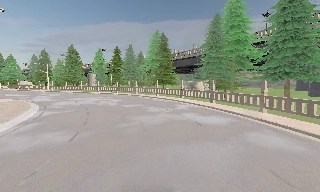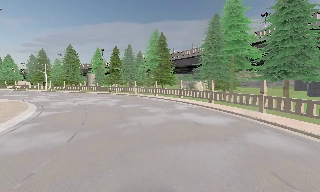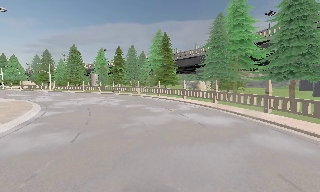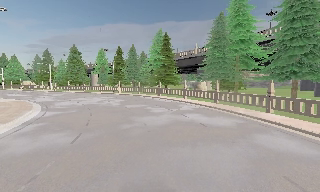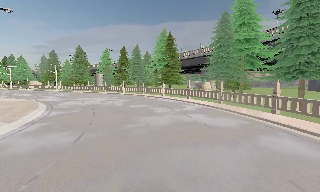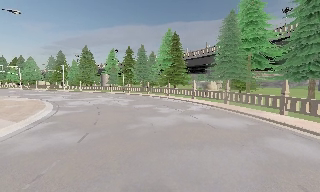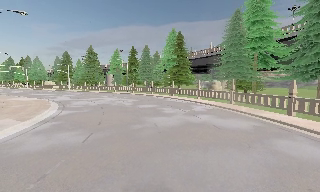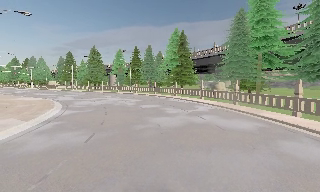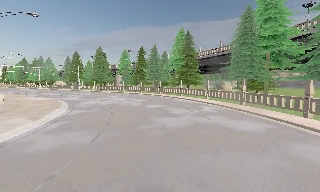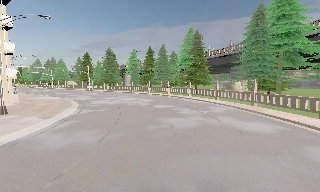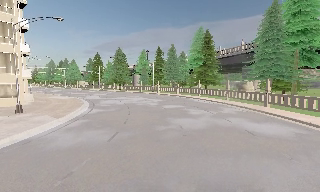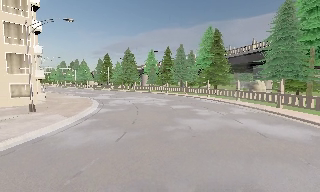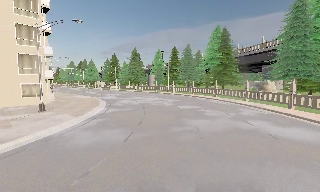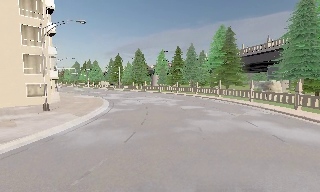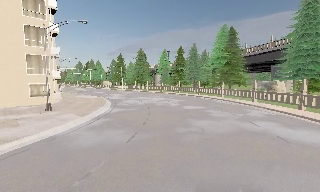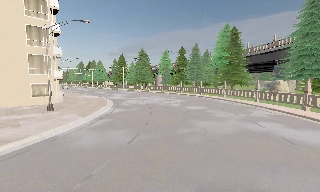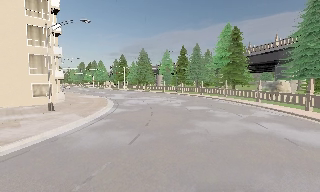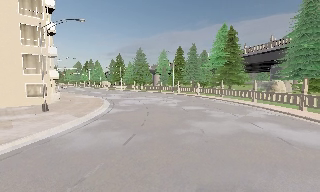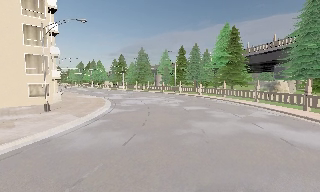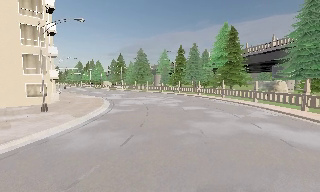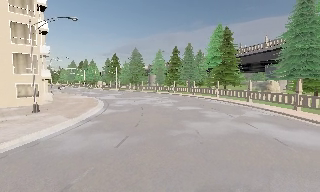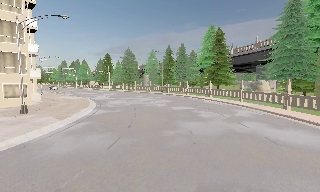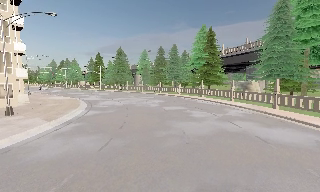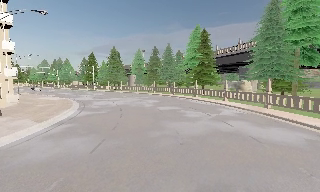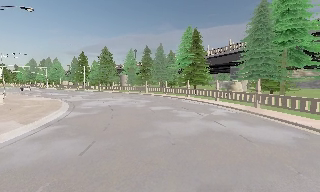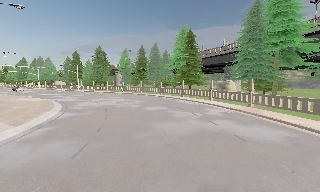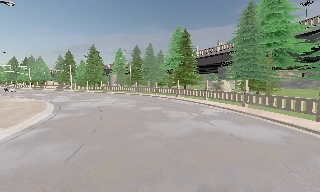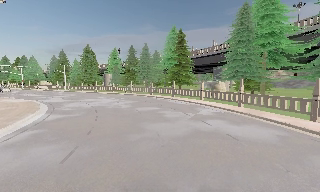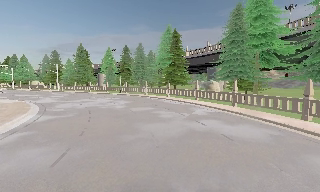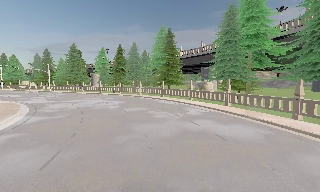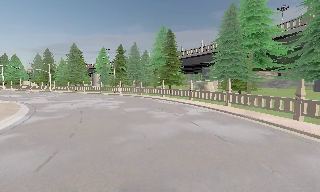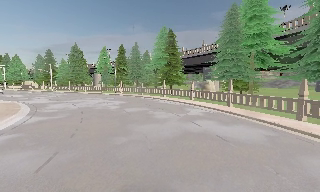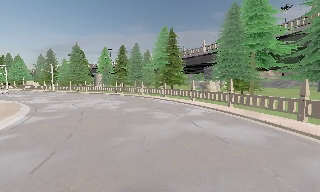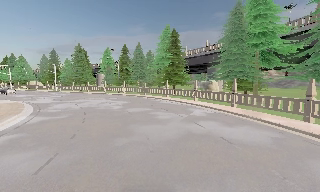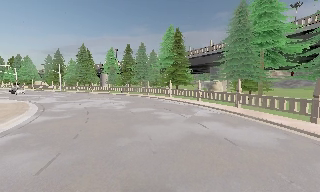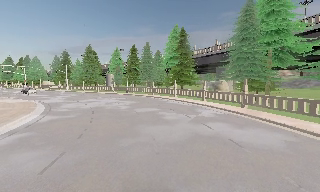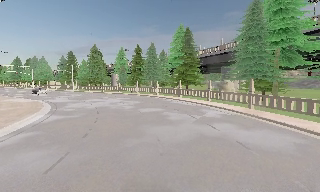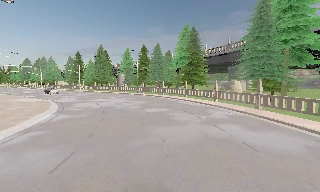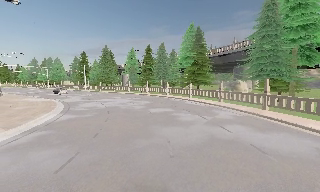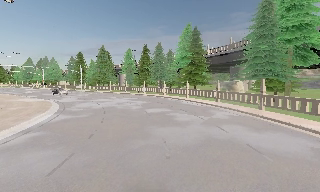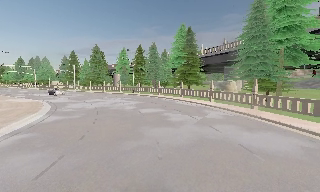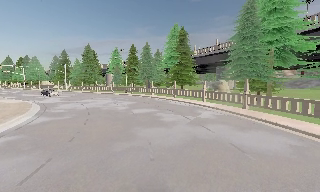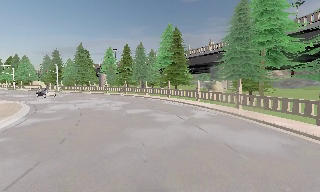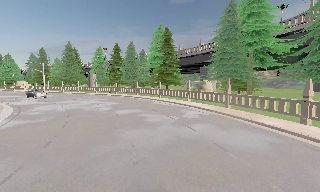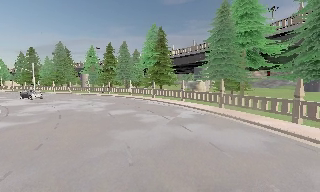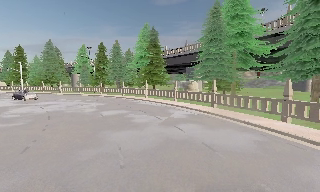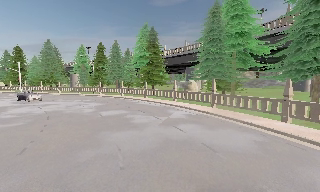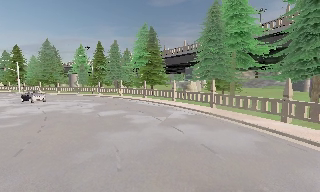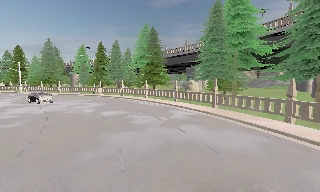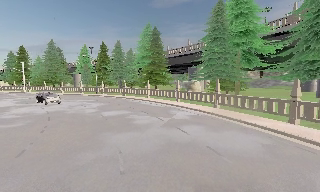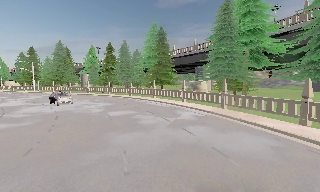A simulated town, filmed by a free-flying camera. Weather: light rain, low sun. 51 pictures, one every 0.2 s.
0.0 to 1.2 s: The camera travels forward, about 0.5 m, so what stands in front looms larger.
1.2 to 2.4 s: The scene slides to the right, as the camera pans about 15 degrees to its left. It travels forward, about 0.5 m, so what stands in front looms larger.
2.4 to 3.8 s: The camera travels forward, about 0.5 m, so what stands in front looms larger.
3.8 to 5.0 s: The camera swings to its right by about 15 degrees, and the scene slides to the left. It travels forward, about 0.5 m, so what stands in front looms larger.
5.0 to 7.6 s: The camera travels forward, about 1 m, so what stands in front looms larger.
7.6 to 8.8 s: The scene slides to the left, as the camera pans about 15 degrees to its right.
8.8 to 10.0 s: The camera travels forward, about 0.5 m, so what stands in front looms larger.
The film runs forward here.
